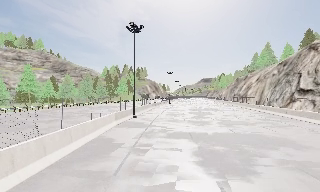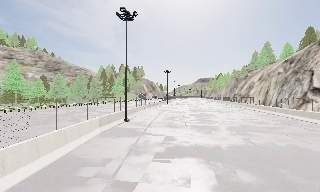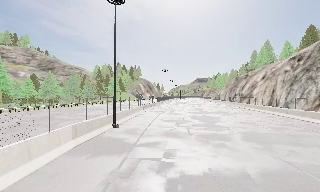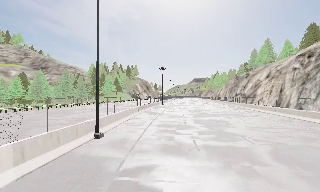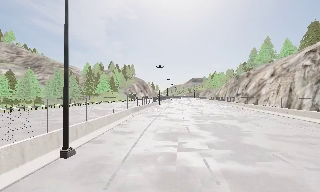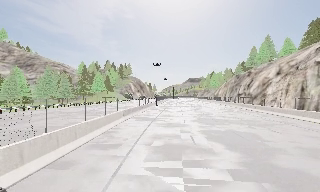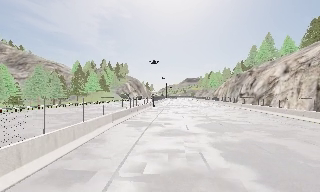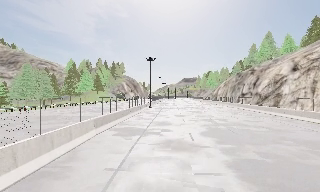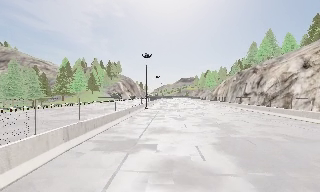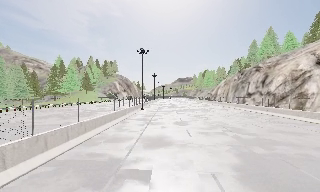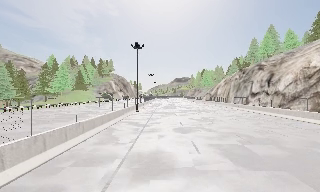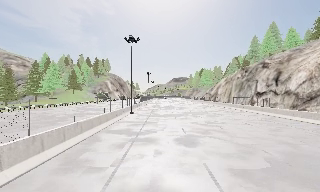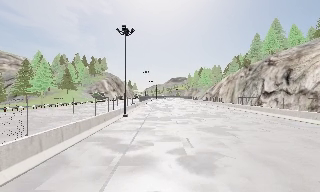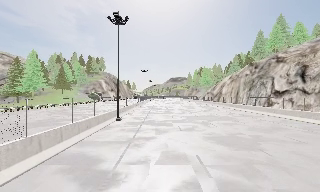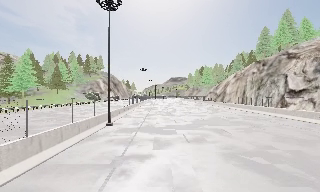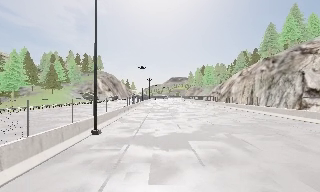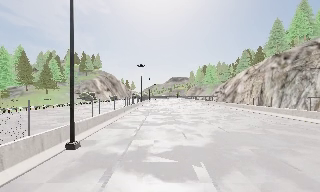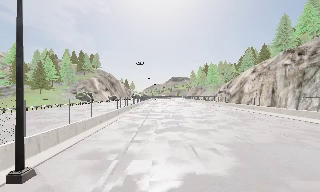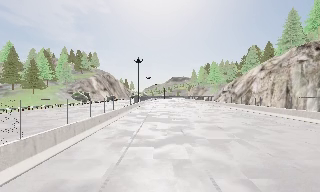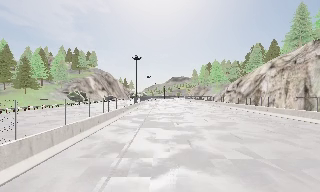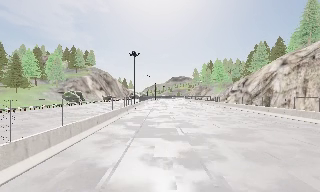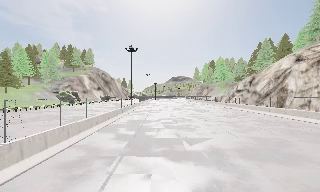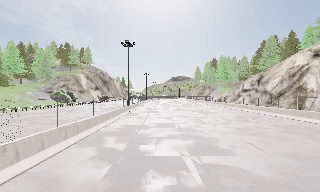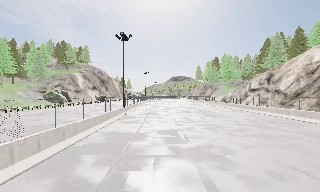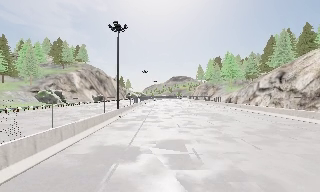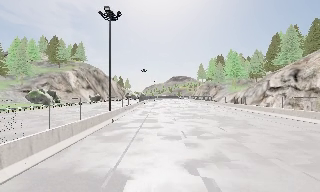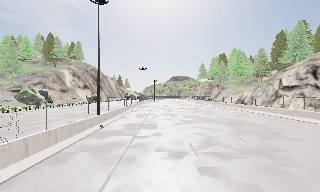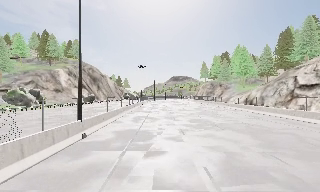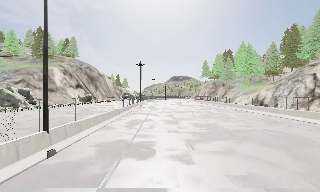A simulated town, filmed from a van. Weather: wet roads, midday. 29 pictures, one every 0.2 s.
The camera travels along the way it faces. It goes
forward.
0.0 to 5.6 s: The camera pans to its right, which is clockwise from overhead, by about 10 degrees. It travels forward, about 90 m, so what stands in front looms larger.
The film runs forward here.
